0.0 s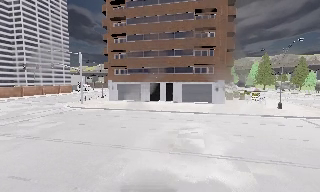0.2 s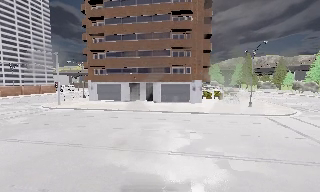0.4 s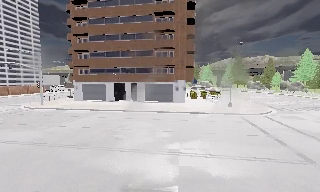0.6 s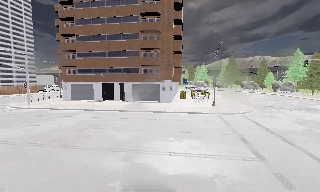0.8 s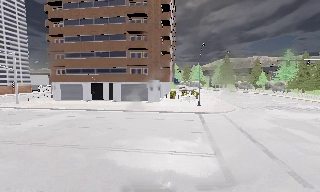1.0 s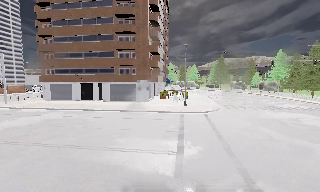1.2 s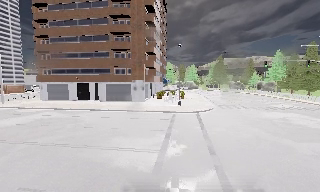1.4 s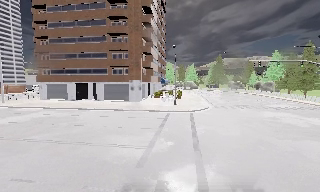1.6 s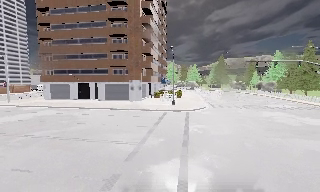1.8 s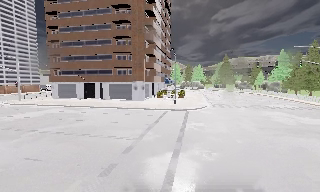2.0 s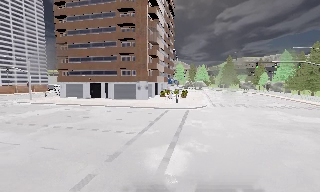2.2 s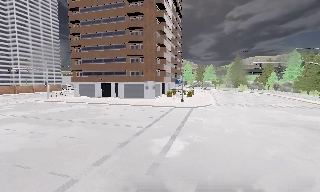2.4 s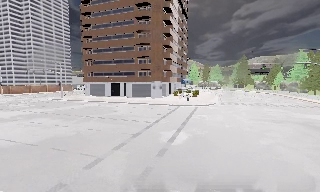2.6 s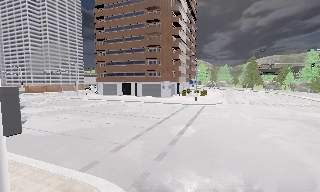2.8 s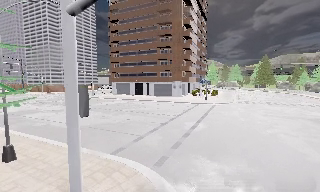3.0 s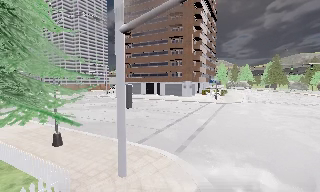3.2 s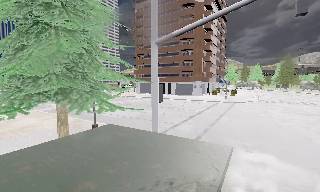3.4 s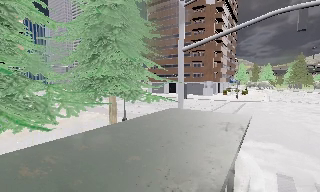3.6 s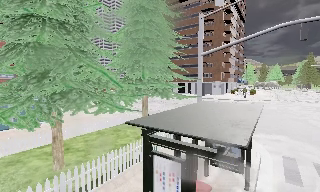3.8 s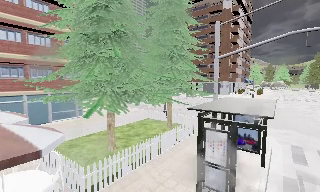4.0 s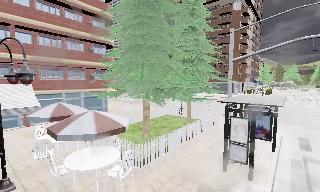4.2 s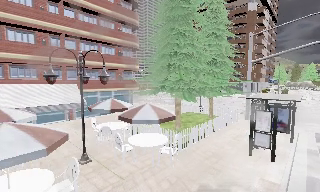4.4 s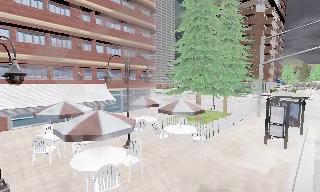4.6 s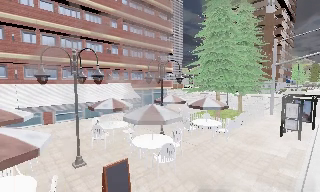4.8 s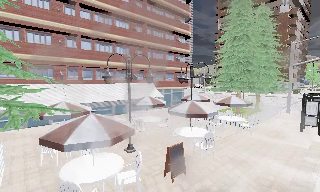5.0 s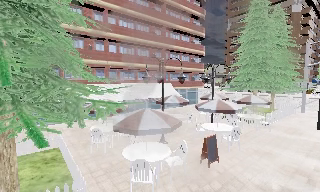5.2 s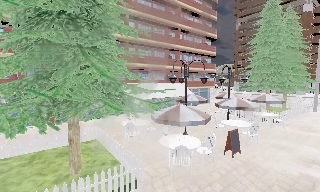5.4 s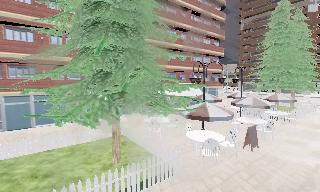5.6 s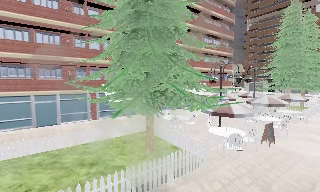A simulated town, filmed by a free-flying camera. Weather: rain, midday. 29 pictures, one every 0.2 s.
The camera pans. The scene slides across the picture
to the right.
The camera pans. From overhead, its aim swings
counterclockwise.
0.0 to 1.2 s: The camera travels to its right, about 11 m, so close, fixed things drift to the left.
1.2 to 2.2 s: The camera travels backward and to its right, about 5 m, so what stands in front gets smaller. It gains speed.
2.2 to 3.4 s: The camera swings to its left by about 15 degrees, and the scene slides to the right. It travels backward, about 10 m, so what stands in front gets smaller.
3.4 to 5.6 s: The camera swings to its left by about 20 degrees, and the scene slides to the right. It travels to its left and backward, about 20 m, so close, fixed things drift to the right.
The film runs forward here.
